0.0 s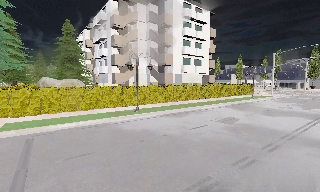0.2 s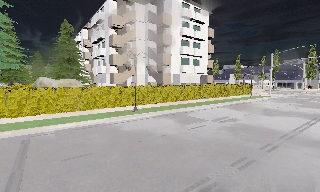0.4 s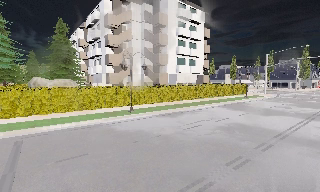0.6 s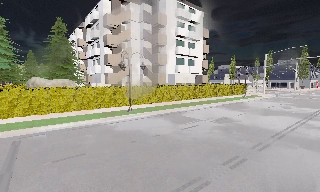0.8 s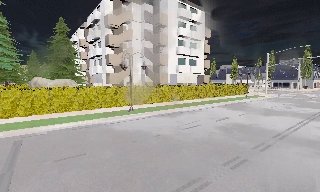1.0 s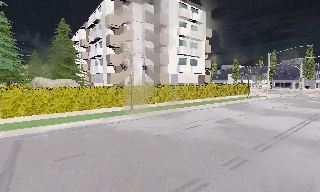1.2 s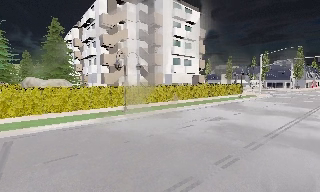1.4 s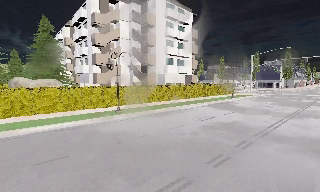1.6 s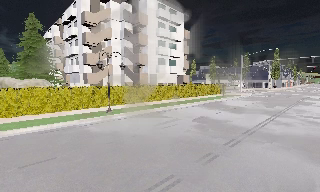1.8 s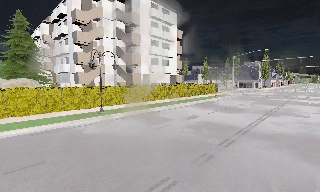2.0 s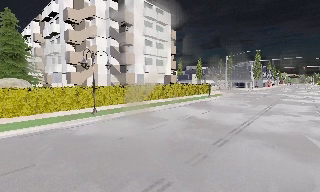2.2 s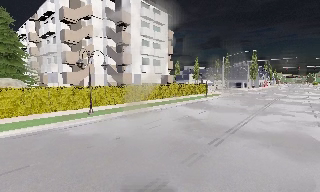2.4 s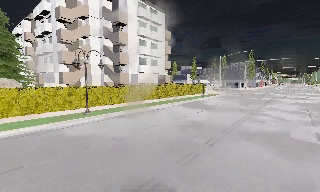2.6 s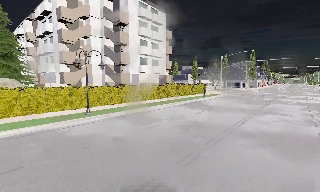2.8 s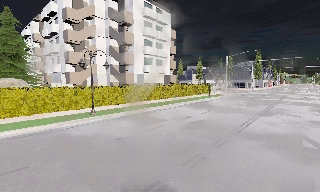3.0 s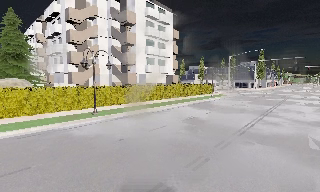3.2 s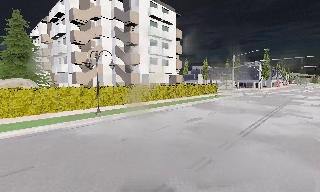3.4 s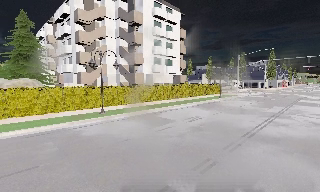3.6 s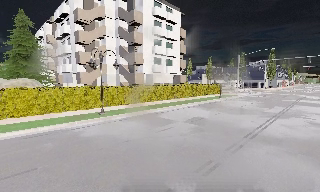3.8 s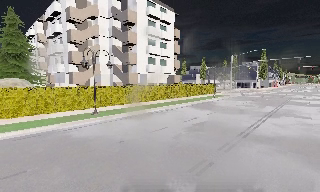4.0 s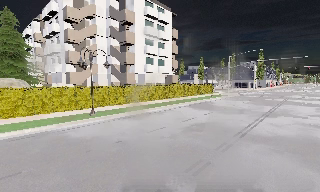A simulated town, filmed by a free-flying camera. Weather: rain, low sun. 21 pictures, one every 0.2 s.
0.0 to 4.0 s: The scene slides to the left, as the camera pans about 10 degrees to its right. It travels forward and to its right, about 1 m, so what stands in front looms larger.
The film runs forward here.
